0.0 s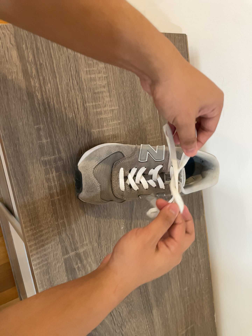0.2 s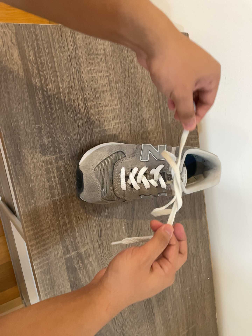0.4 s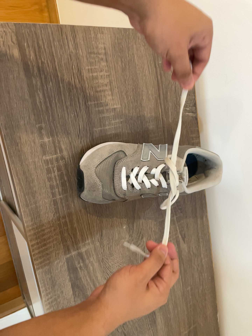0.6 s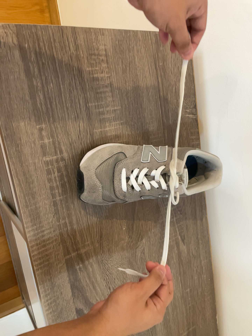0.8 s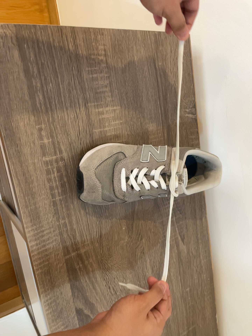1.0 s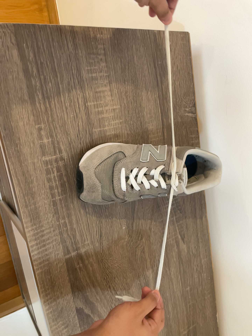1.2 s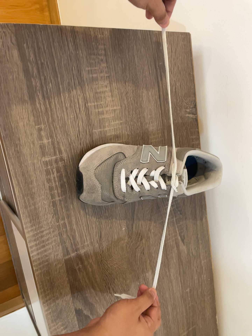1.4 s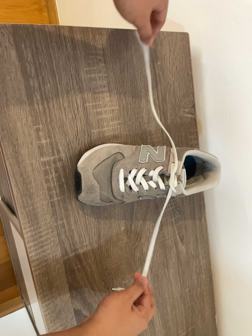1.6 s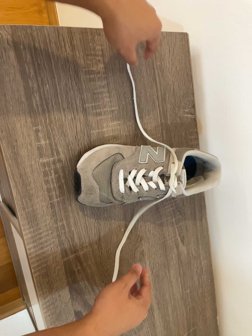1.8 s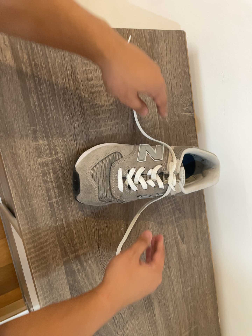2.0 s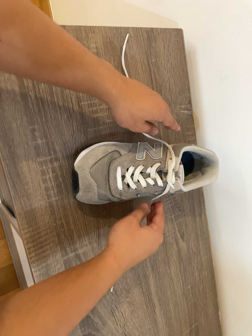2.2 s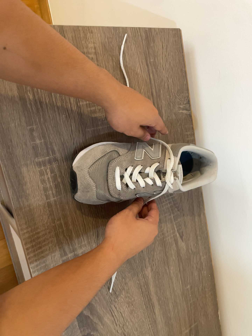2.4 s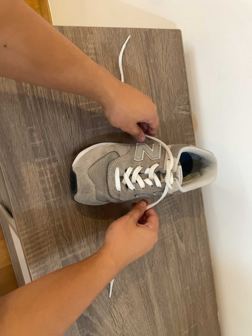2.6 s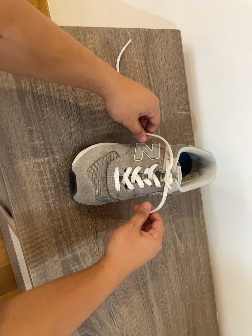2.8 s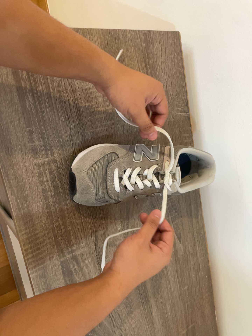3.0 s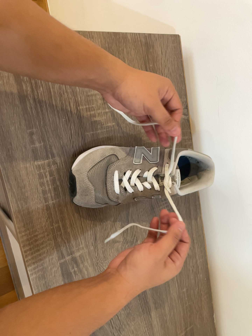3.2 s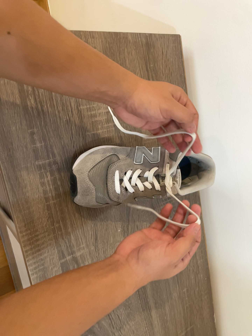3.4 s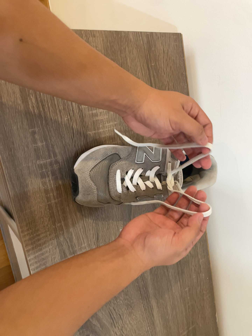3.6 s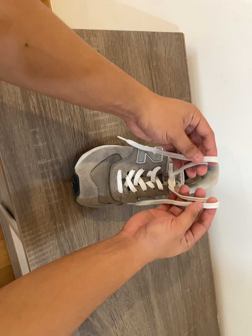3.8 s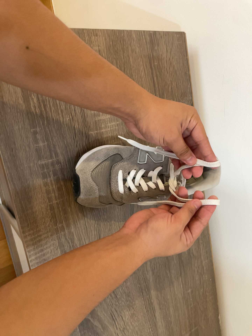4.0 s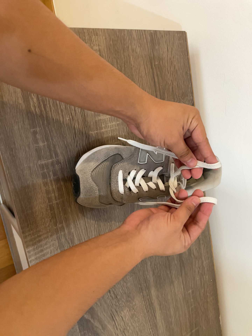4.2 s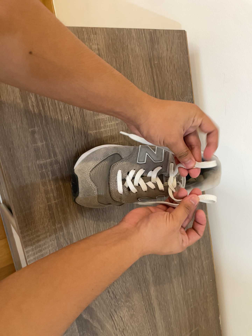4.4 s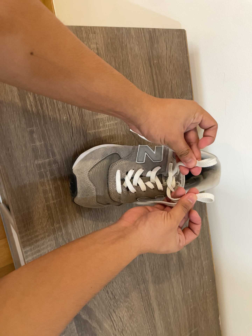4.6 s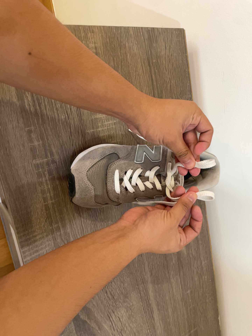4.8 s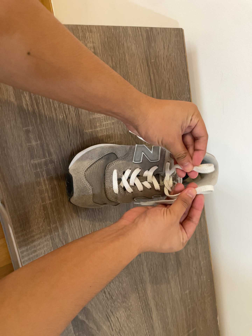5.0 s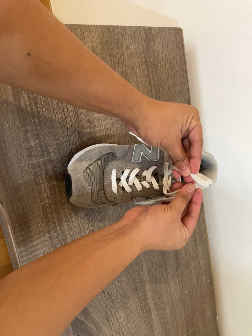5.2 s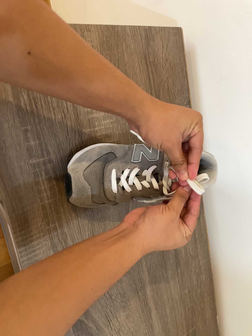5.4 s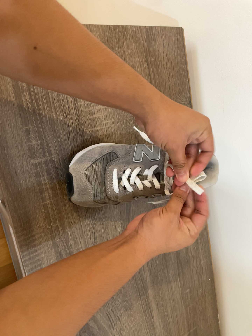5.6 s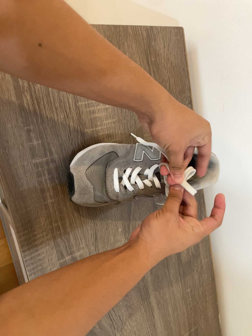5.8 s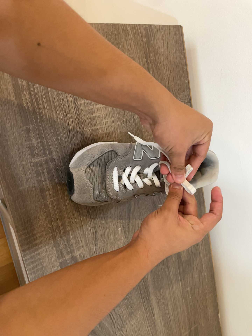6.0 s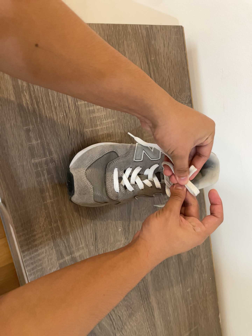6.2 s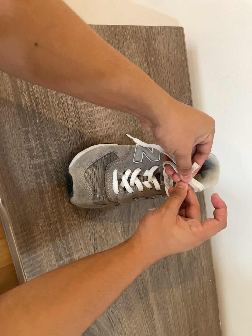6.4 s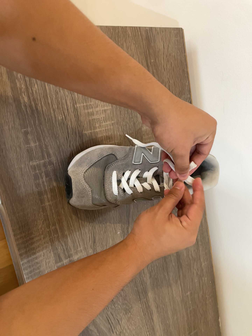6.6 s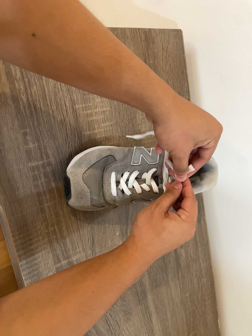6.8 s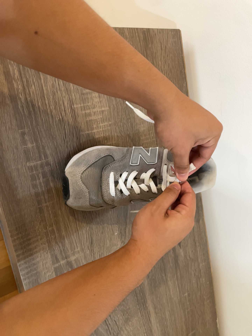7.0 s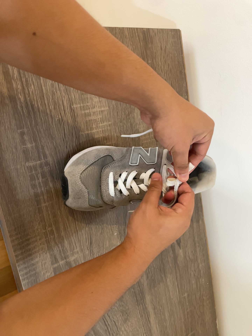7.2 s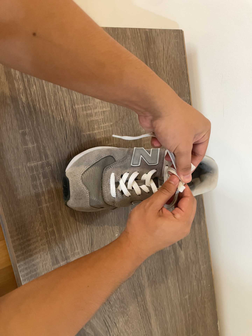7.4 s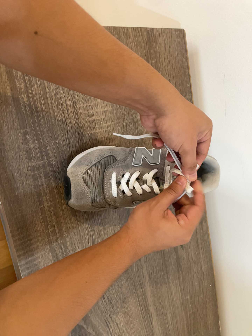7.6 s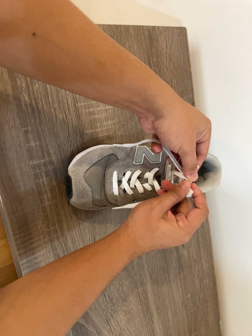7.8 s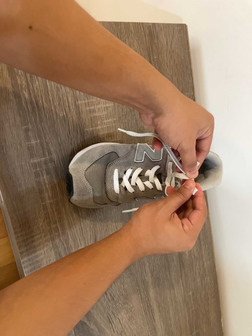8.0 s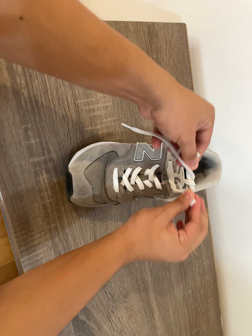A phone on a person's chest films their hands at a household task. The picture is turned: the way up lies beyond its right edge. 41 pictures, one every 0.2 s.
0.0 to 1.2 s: The camera keeps its place and its aim.
1.2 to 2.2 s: The camera shifts only a little, or ends up much as it began.
2.2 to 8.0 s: The camera shifts only a little, or ends up much as it began.
The film runs forward here.
